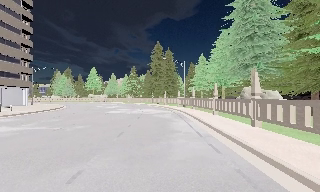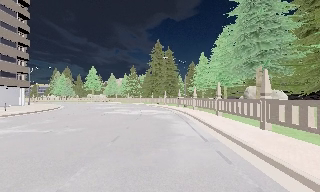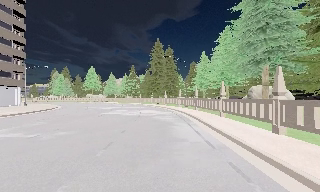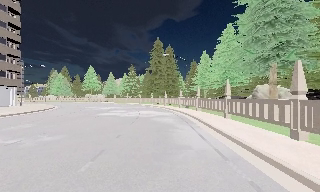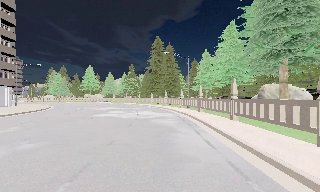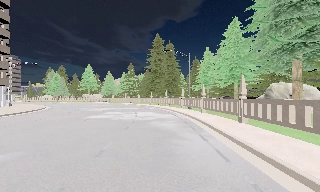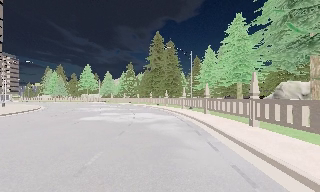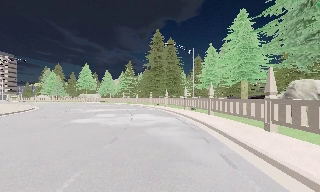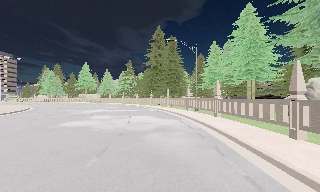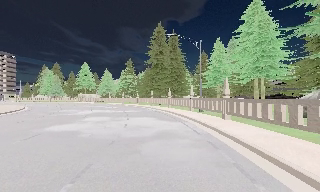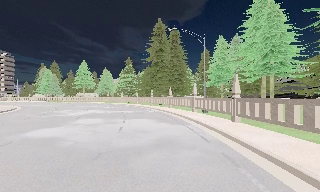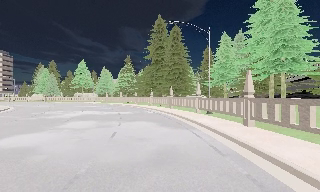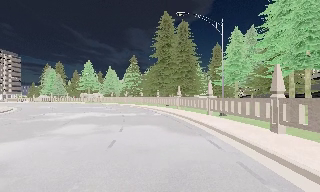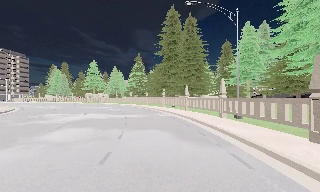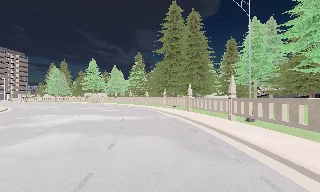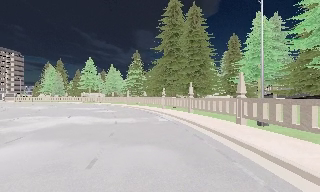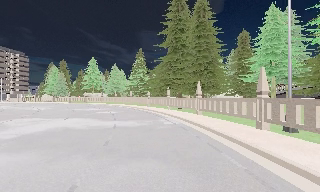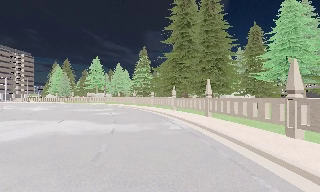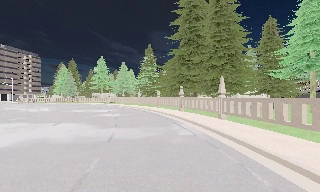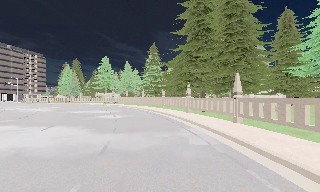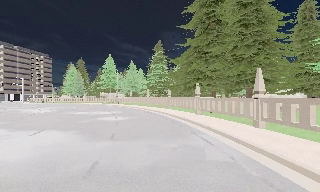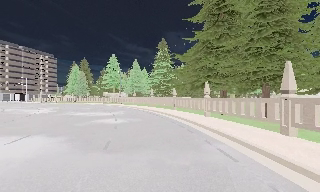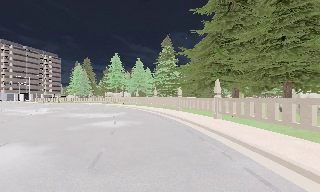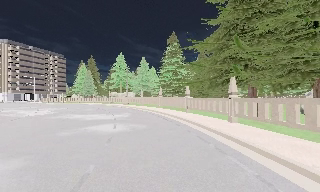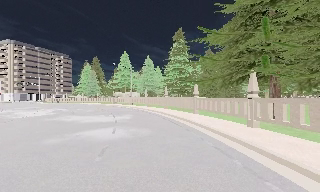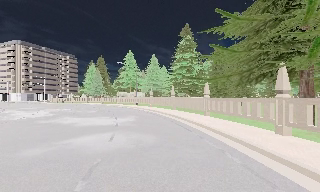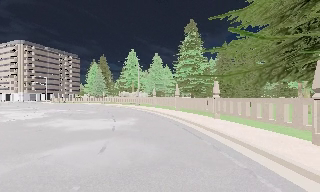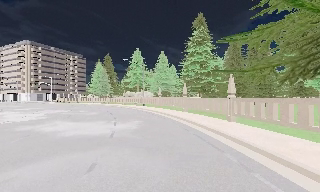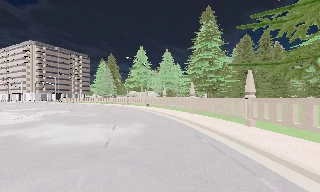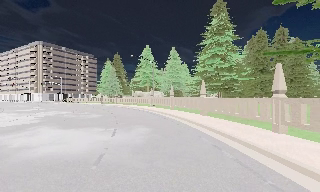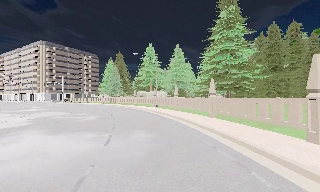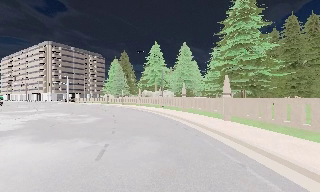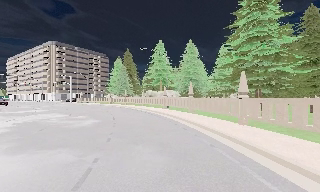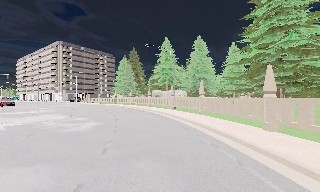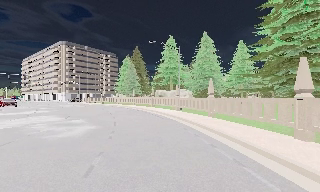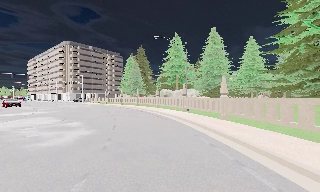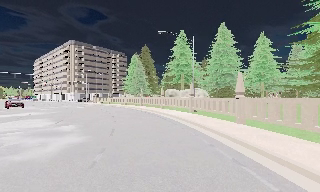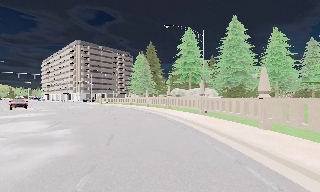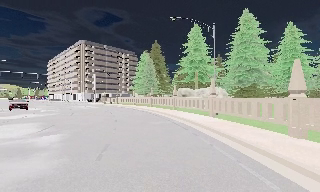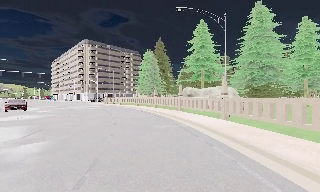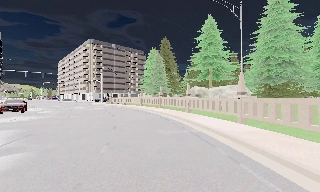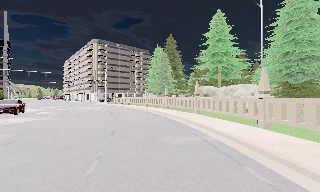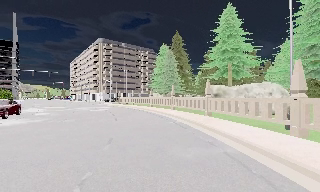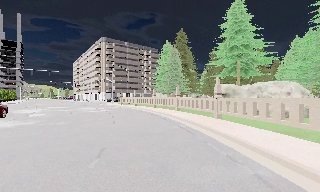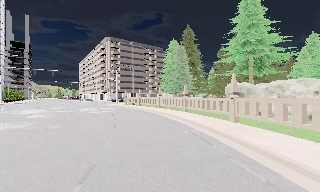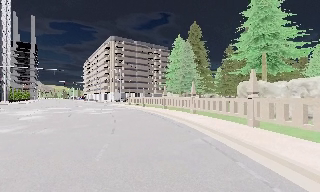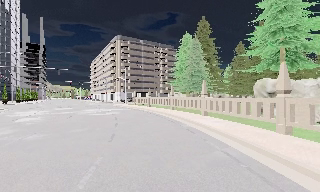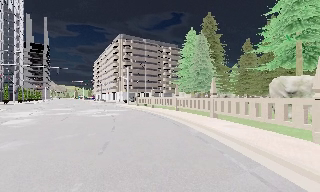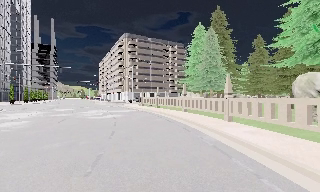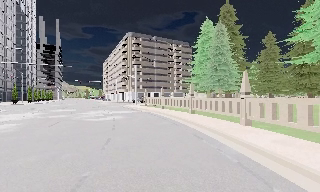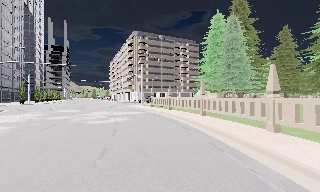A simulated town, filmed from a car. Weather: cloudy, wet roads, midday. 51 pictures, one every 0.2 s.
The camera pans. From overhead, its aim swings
counterclockwise.
The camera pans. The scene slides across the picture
to the right.
0.0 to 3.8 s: The camera pans to its left, which is counterclockwise from overhead, by about 10 degrees. It travels forward, about 25 m, so what stands in front looms larger.
3.8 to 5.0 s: The camera swings to its left by about 10 degrees, and the scene slides to the right. It travels forward, about 8 m, so what stands in front looms larger.
5.0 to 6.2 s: The camera travels forward, about 8 m, so what stands in front looms larger.
6.2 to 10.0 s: The camera swings to its left by about 35 degrees, and the scene slides to the right. It travels forward, about 25 m.
The film runs forward here.
